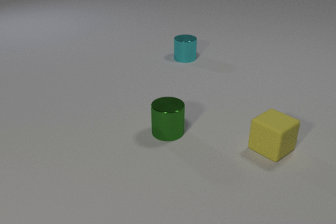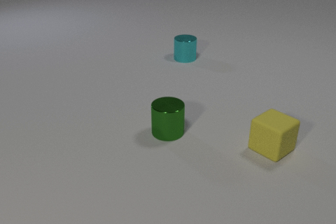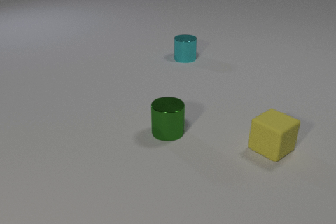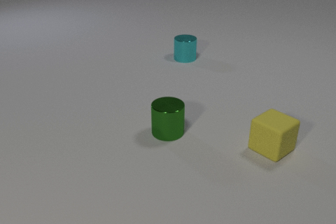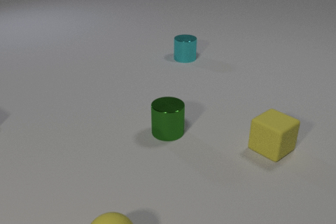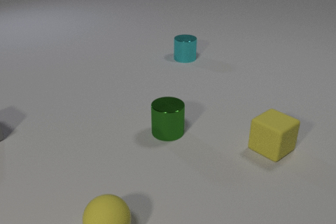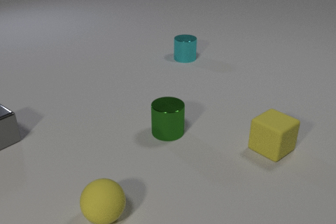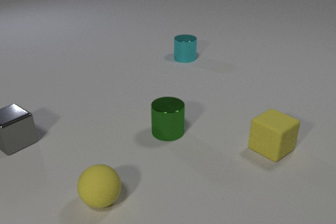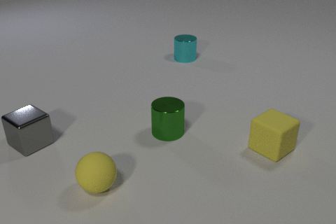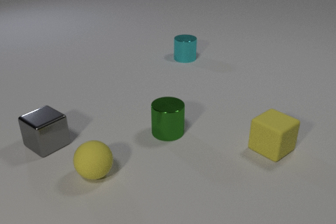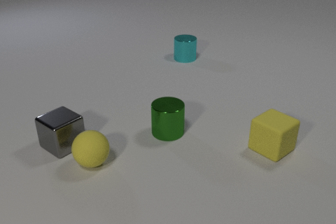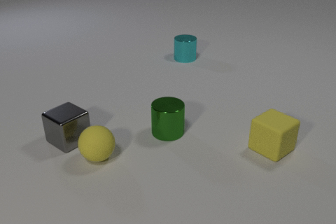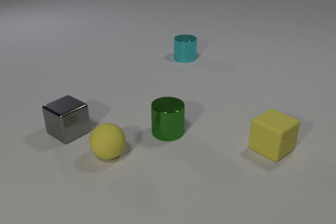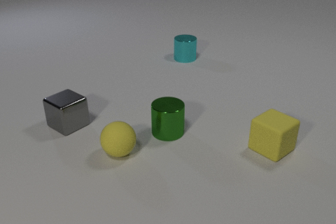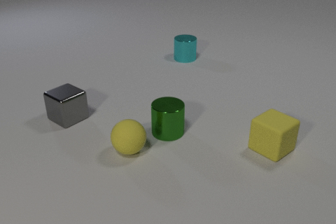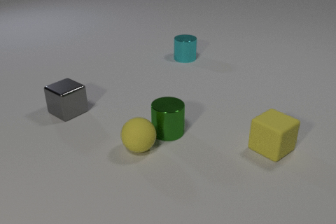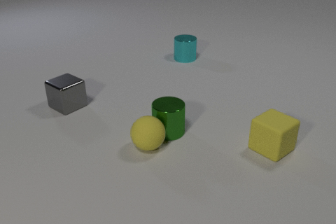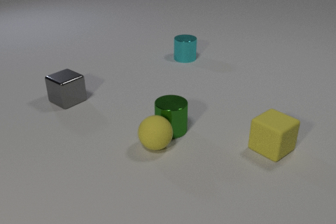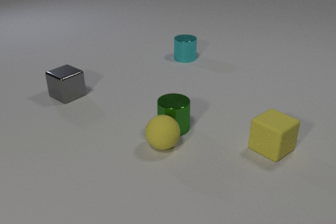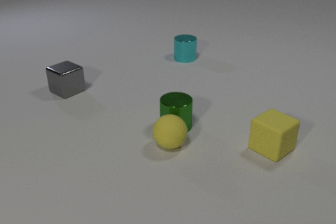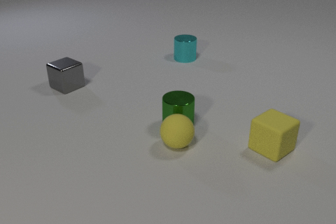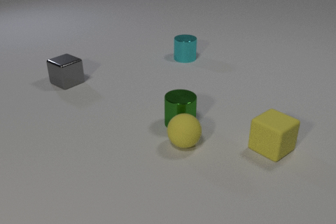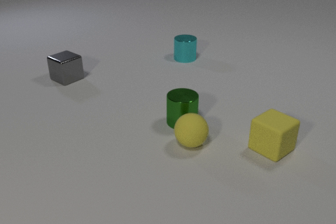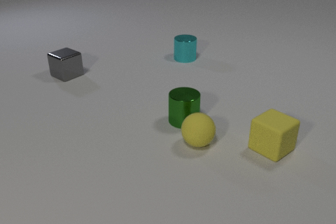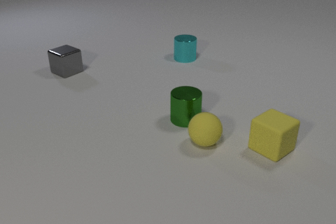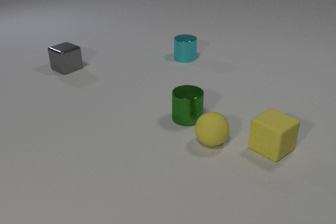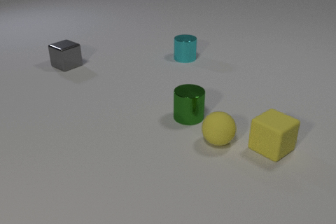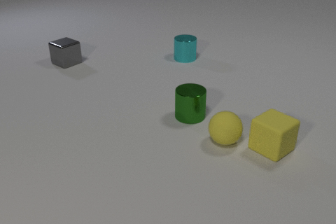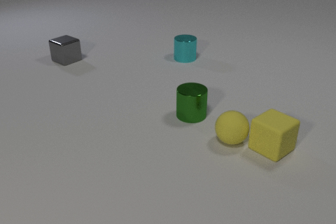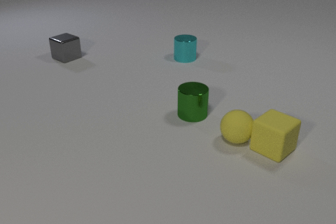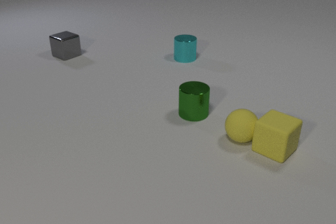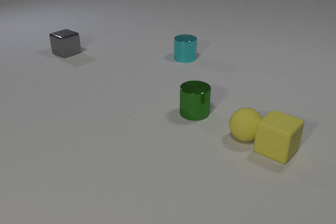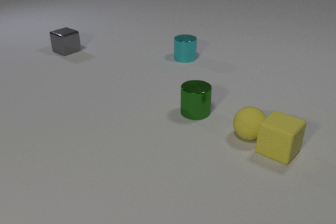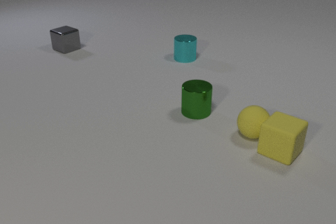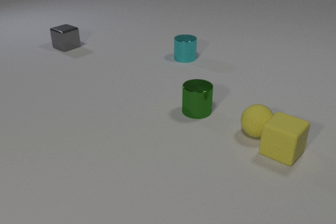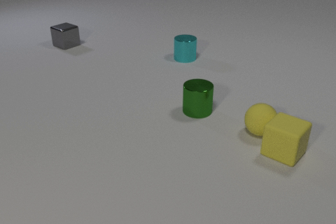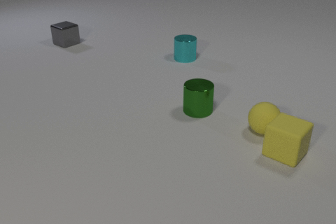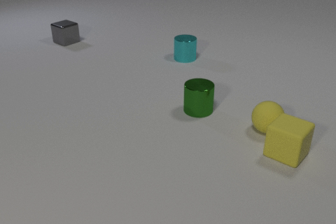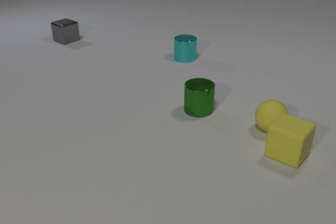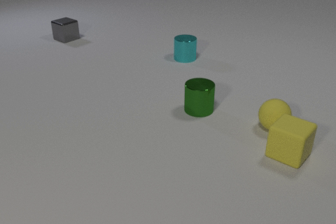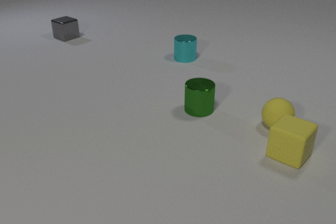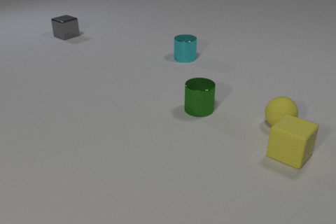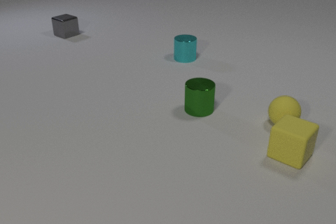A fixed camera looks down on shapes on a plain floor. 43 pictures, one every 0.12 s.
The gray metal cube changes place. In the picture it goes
away from the camera.
0.00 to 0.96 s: The yellow rubber sphere comes in at the bottom edge, rolls away from the camera. The gray metal cube comes in at the left edge, slides to the right and toward the camera.
0.96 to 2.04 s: The yellow rubber sphere rolls away from the camera and to the right. The gray metal cube slides away from the camera and to the right. The yellow rubber sphere and the gray metal cube collide. The yellow rubber sphere and the green metal cylinder collide.
2.04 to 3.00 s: The yellow rubber sphere rolls to the right. The gray metal cube slides away from the camera. The green metal cylinder slides away from the camera and to the right.
3.00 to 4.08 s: The yellow rubber sphere rolls to the right and away from the camera. The gray metal cube slides away from the camera. The green metal cylinder slides away from the camera and to the right. The yellow rubber cube slides to the right. The yellow rubber sphere and the yellow rubber cube collide.
4.08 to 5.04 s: The yellow rubber sphere rolls away from the camera and to the right. The gray metal cube slides away from the camera. The yellow rubber cube slides to the right.
How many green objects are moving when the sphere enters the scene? 0.
What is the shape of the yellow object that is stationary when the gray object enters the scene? cube.
Are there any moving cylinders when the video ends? no.
